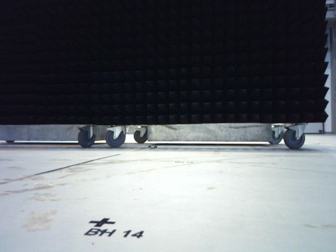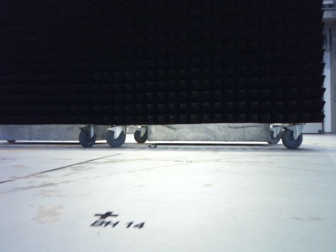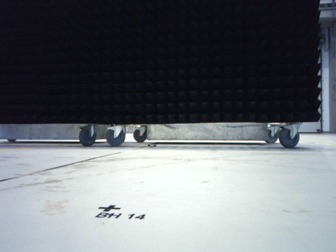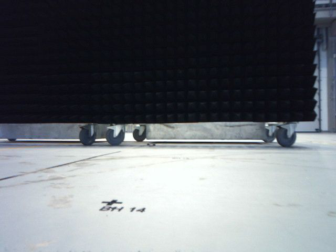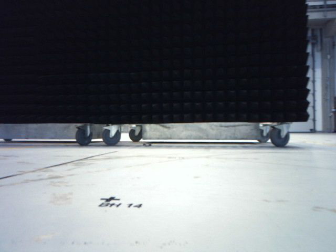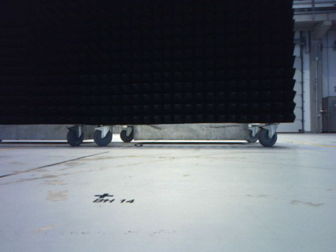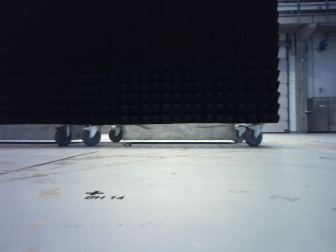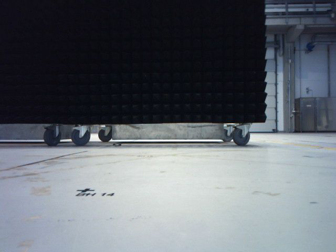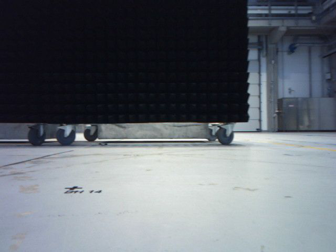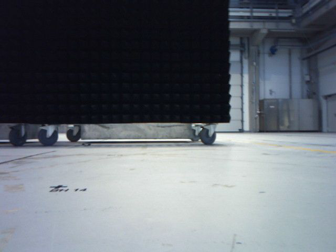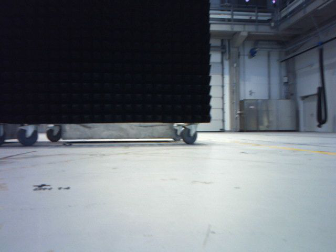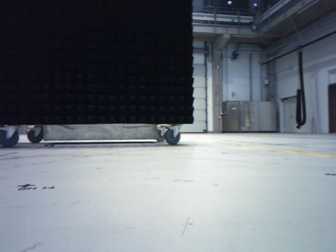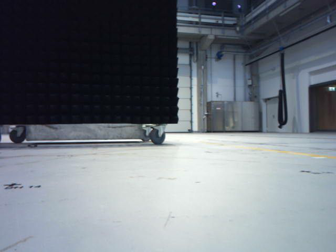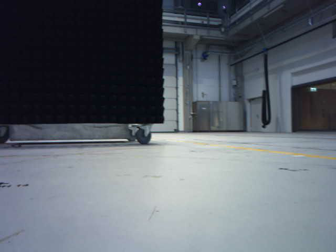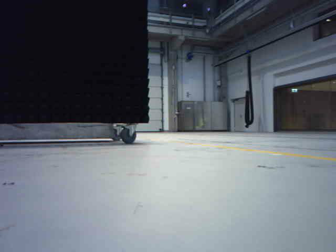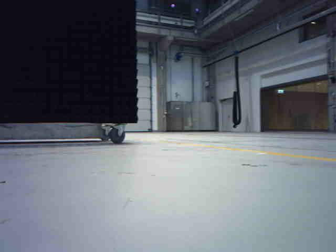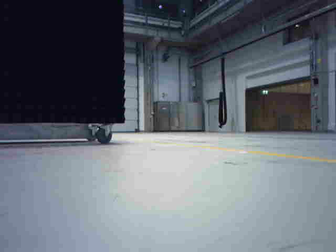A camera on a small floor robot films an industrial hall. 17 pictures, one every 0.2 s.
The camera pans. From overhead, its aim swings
clockwise.
The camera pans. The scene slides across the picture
to the left.
0.0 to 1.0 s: The camera travels backward, about 0.2 m, so what stands in front gets smaller.
1.0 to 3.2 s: The scene slides to the left, as the camera pans about 30 degrees to its right. It travels backward, about 0.4 m.
The film runs backward here.
